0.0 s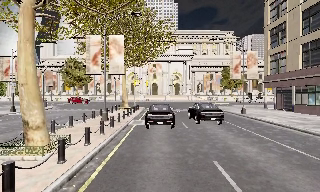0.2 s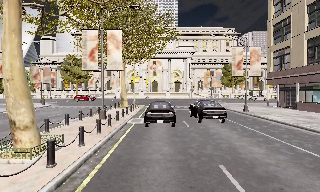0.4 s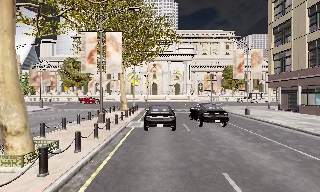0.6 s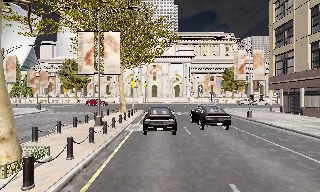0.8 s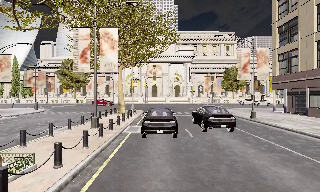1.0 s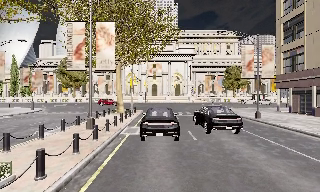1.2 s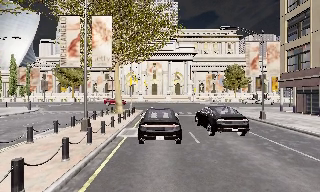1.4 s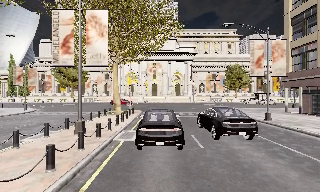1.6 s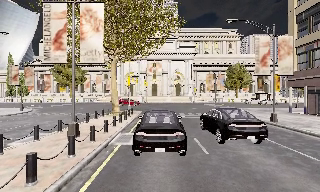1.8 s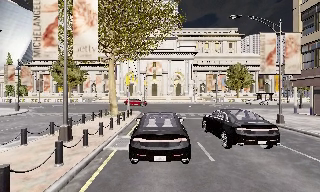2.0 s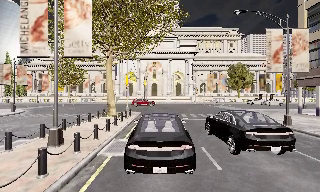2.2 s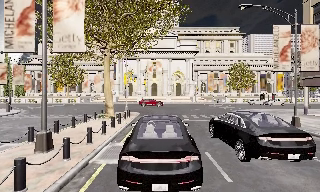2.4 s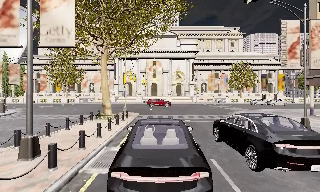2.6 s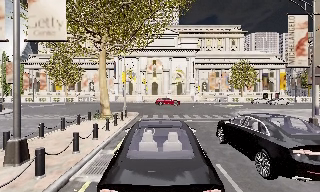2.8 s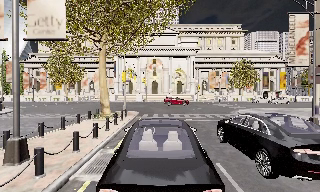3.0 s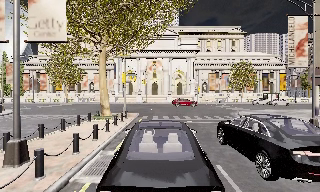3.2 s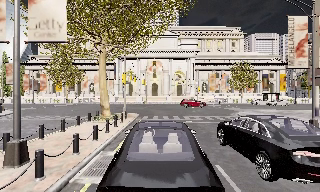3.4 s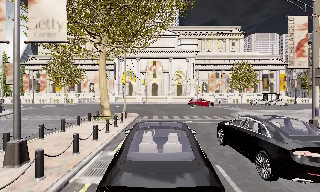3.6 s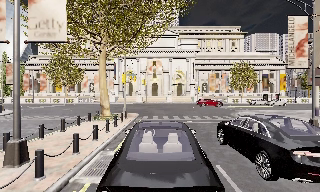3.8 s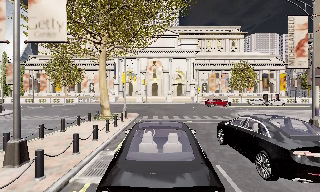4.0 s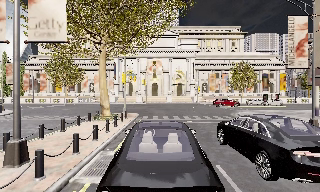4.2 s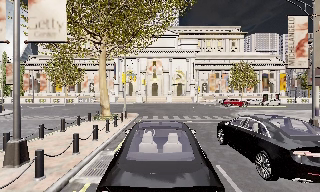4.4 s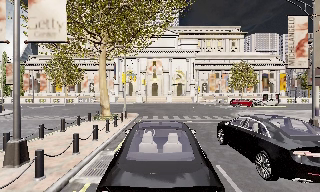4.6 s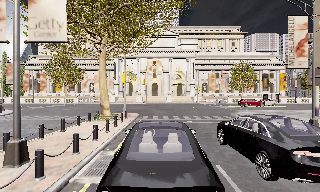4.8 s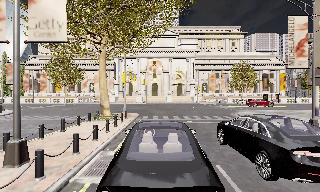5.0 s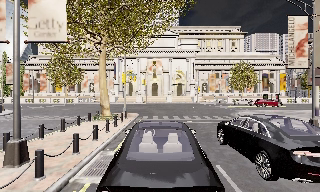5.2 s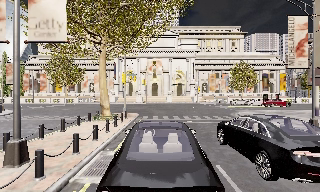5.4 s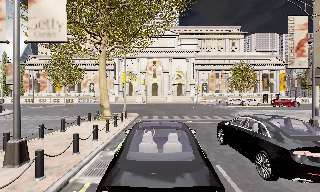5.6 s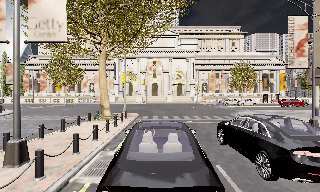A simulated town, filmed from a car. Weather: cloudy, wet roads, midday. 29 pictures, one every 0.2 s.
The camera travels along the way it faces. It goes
forward.
0.0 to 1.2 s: The camera travels forward, about 3 m, so what stands in front looms larger. It gains speed.
1.2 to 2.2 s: The camera travels forward, about 3 m, so what stands in front looms larger.
2.2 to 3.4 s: The camera travels forward, about 1 m, so what stands in front looms larger. It loses speed.
3.4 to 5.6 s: The camera keeps its place and its aim.
The film runs forward here.
